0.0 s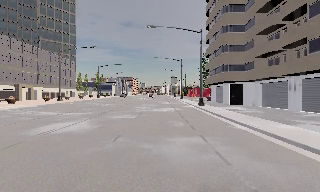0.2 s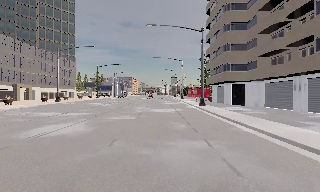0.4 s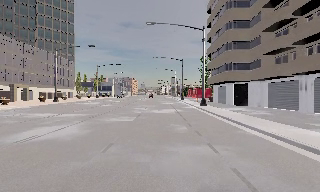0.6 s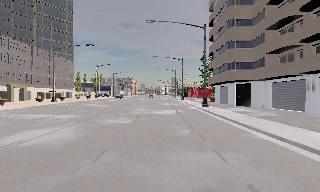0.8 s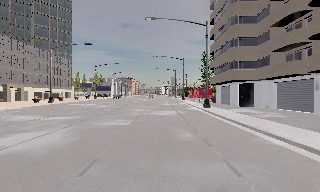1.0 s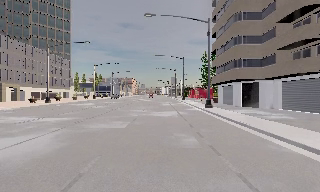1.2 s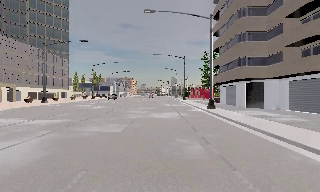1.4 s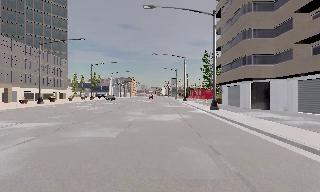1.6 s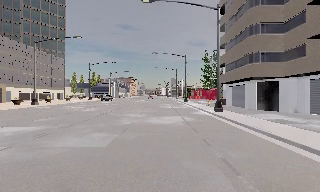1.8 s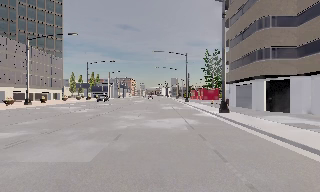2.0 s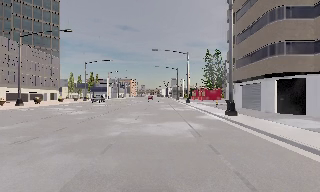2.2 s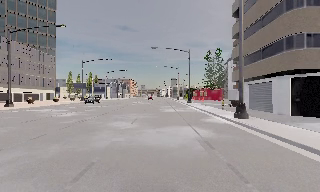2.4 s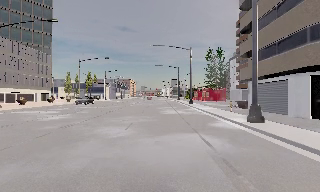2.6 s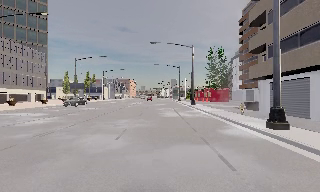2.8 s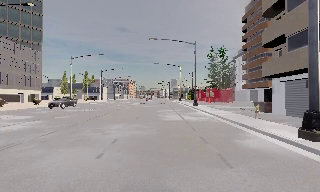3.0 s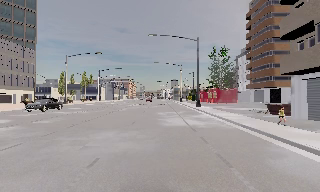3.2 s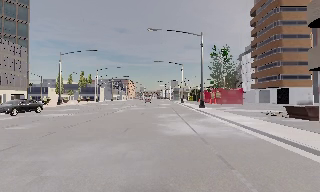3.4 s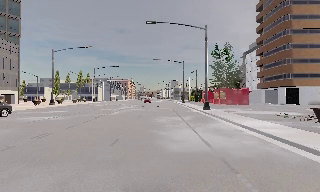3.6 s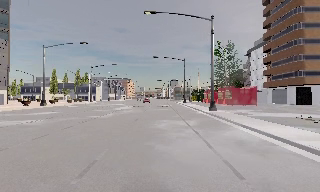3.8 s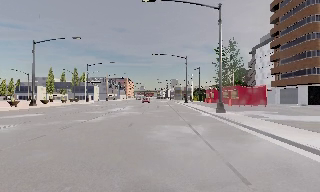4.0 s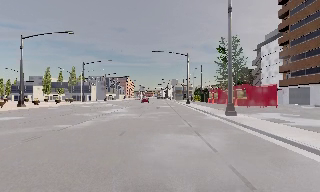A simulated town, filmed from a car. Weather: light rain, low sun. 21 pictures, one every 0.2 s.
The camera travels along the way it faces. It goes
forward.
0.0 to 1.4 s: The camera travels forward, about 5 m, so what stands in front looms larger. It gains speed.
1.4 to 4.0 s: The camera travels forward, about 25 m, so what stands in front looms larger. It gains speed.
The film runs forward here.
